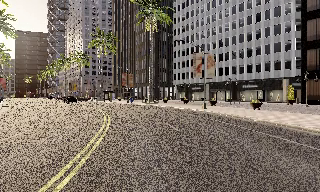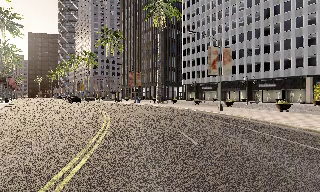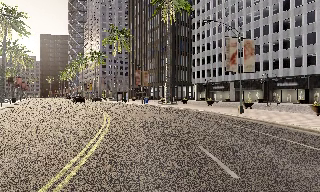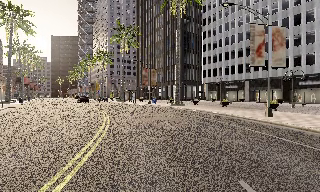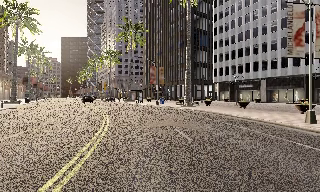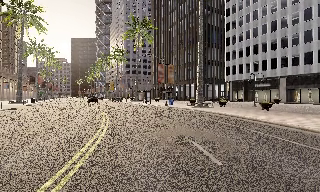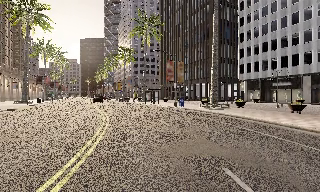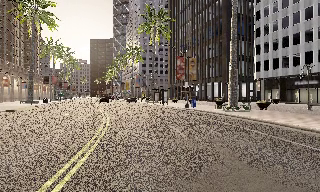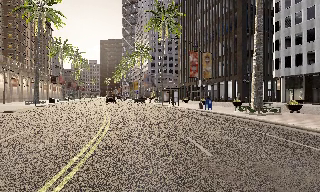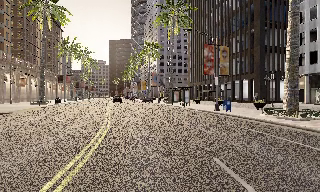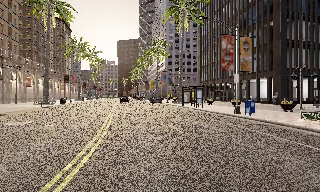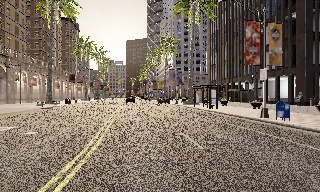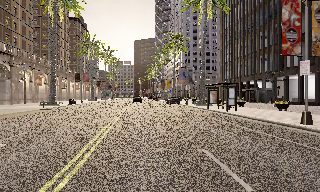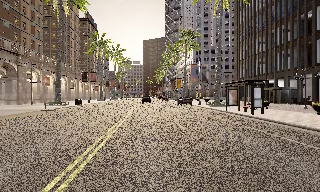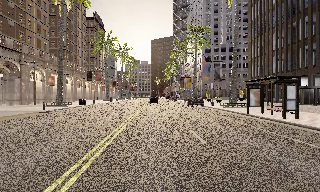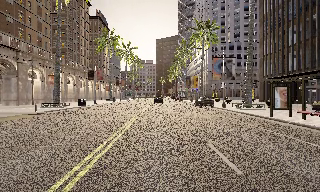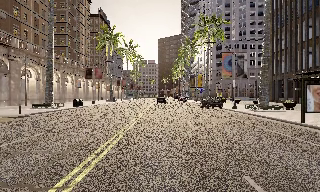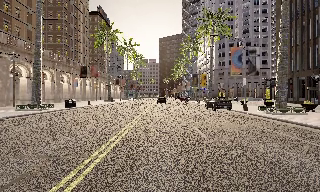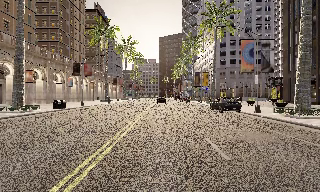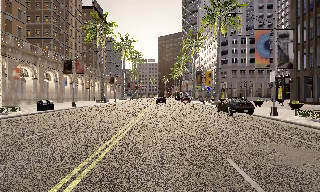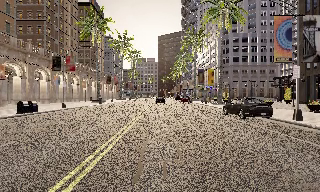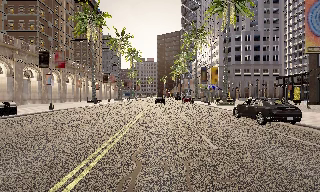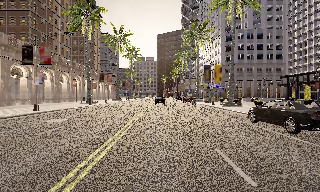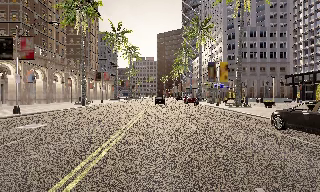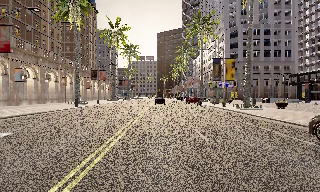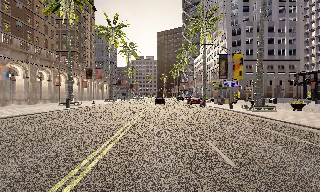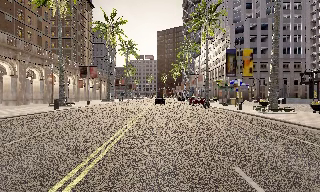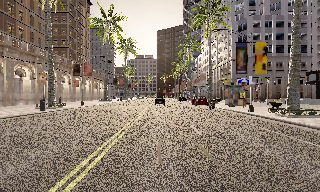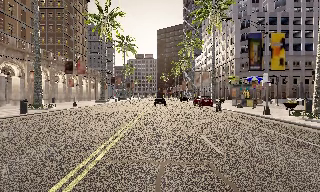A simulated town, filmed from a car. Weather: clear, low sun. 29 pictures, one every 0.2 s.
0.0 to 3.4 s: The camera pans to its left, which is counterclockwise from overhead, by about 45 degrees. It travels forward, about 35 m.
3.4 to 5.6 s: The camera travels forward, about 25 m, so what stands in front looms larger.
The film runs forward here.
